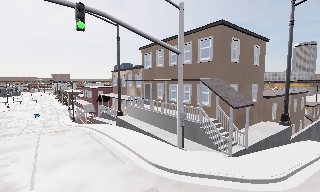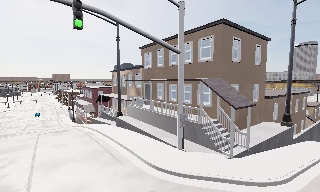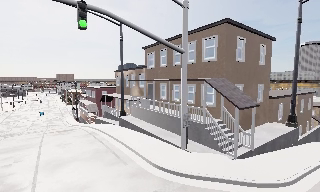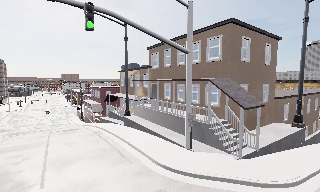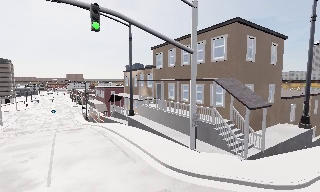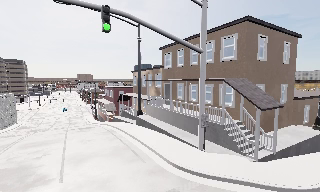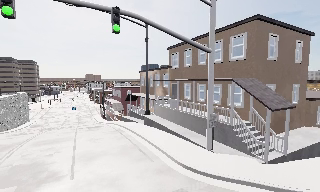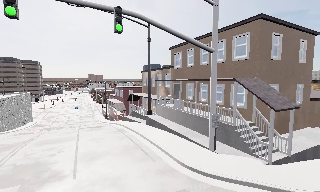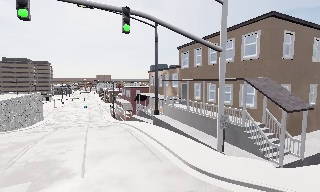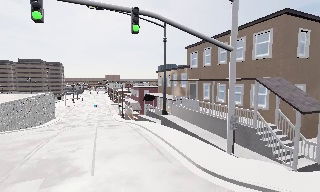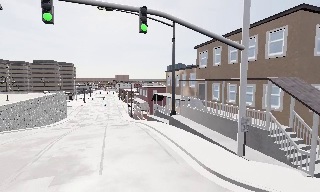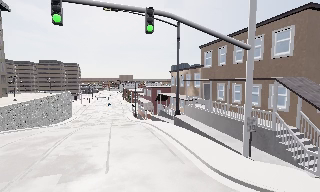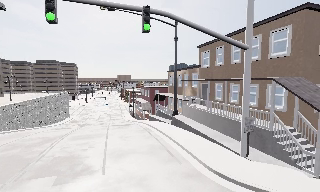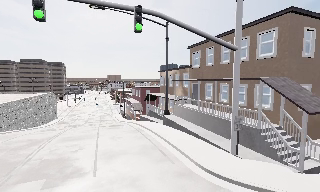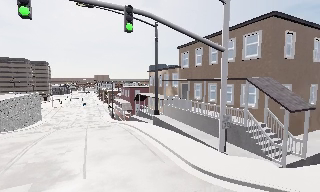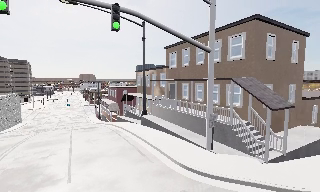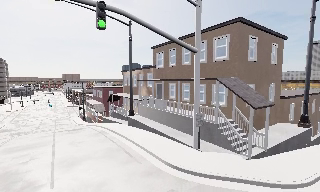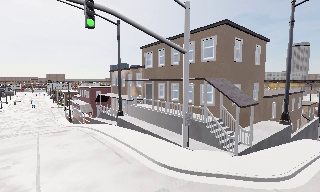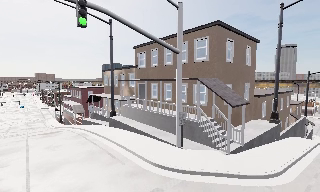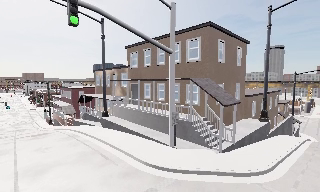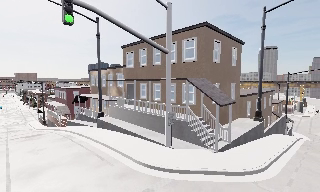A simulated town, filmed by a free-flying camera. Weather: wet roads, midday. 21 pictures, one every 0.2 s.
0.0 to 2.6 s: The camera pans to its left, which is counterclockwise from overhead, by about 15 degrees.
2.6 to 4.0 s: The camera pans to its right, which is clockwise from overhead, by about 25 degrees.
The film runs forward here.
